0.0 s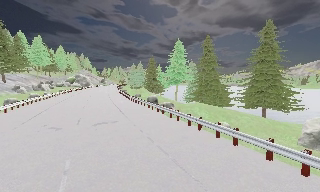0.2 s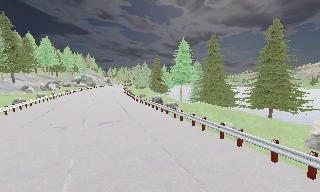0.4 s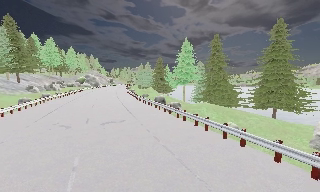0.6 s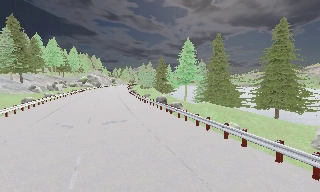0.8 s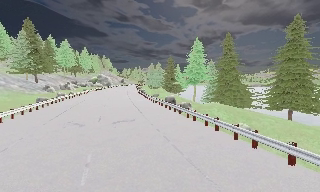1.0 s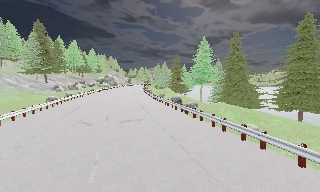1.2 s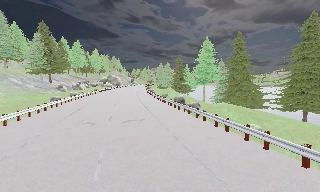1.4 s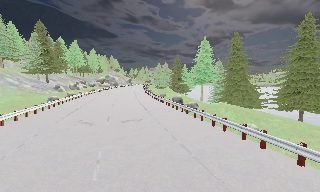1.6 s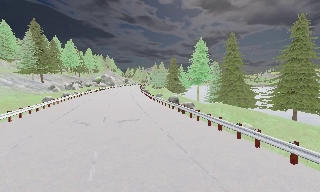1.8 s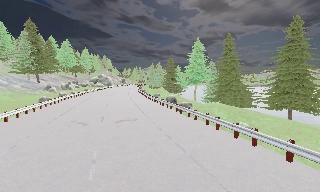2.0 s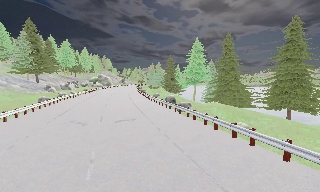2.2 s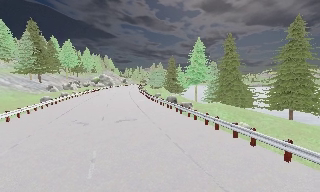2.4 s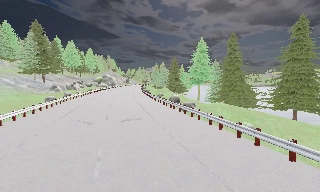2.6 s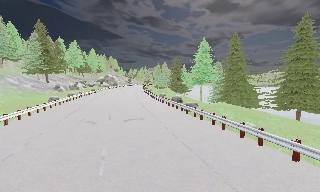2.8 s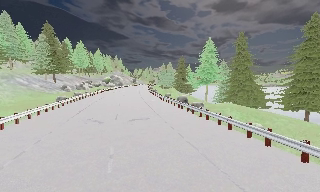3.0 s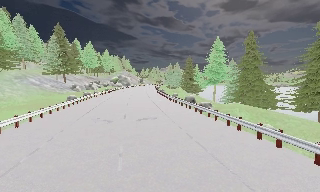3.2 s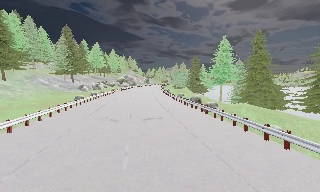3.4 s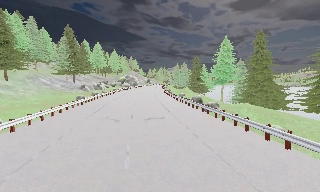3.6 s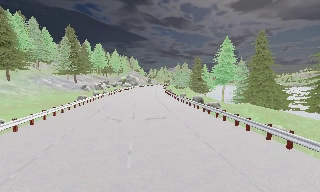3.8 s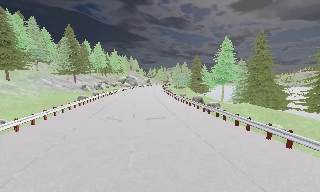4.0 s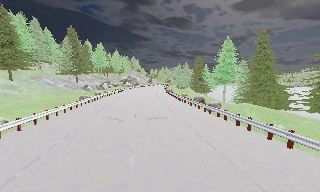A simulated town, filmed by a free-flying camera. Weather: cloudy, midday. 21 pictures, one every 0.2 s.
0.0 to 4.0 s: The scene slides to the right, as the camera pans about 15 degrees to its left. It travels backward, about 1 m, so what stands in front gets smaller.
The film runs backward here.
